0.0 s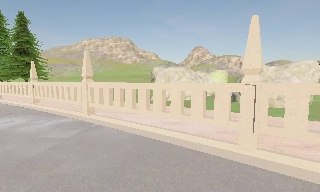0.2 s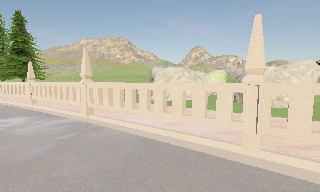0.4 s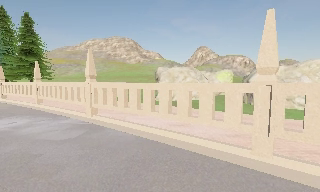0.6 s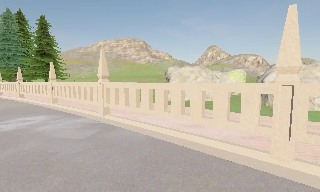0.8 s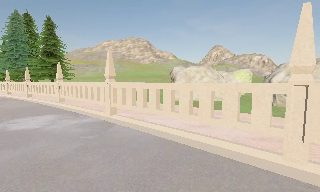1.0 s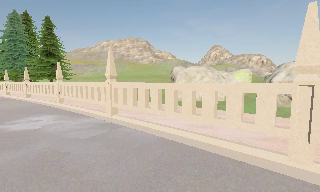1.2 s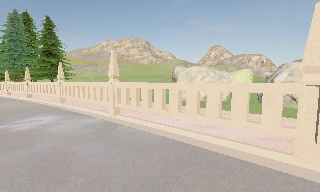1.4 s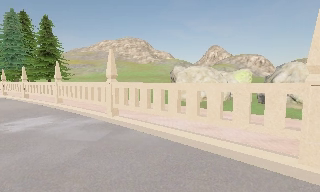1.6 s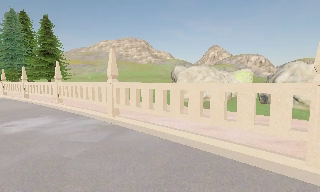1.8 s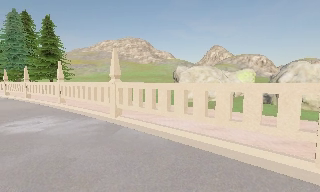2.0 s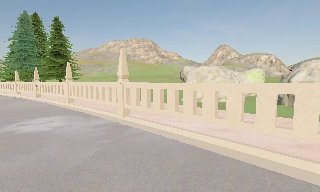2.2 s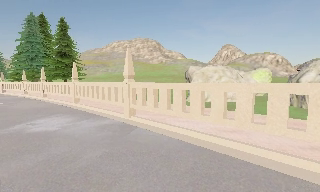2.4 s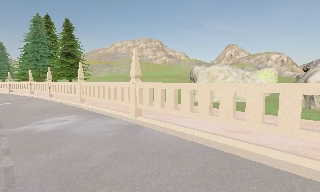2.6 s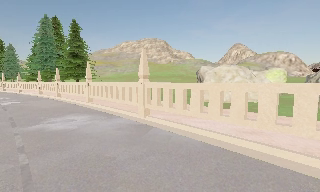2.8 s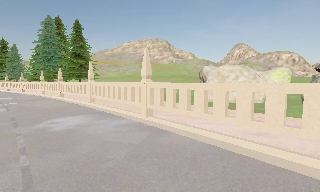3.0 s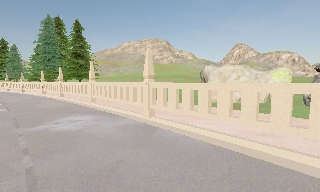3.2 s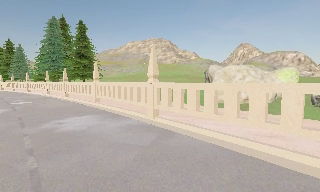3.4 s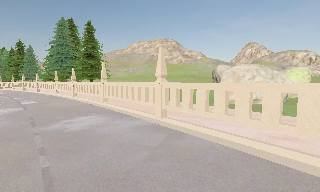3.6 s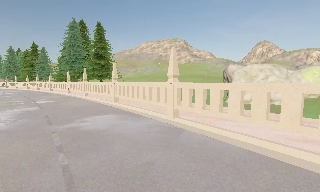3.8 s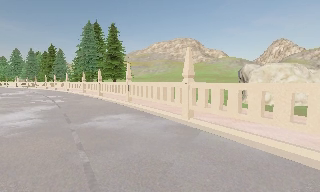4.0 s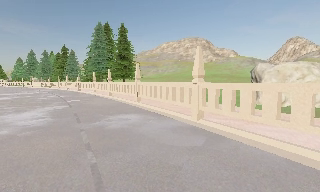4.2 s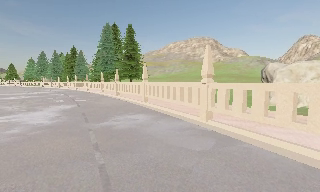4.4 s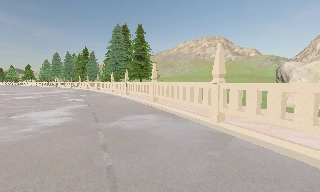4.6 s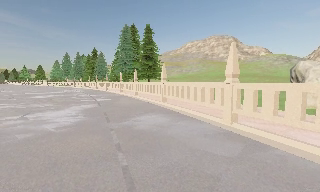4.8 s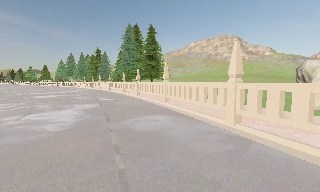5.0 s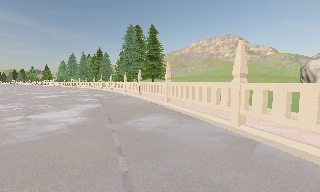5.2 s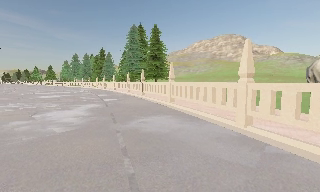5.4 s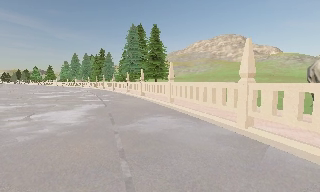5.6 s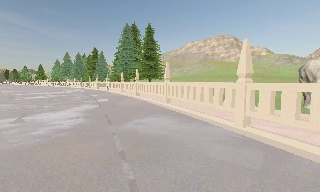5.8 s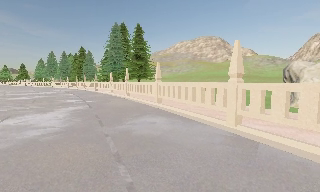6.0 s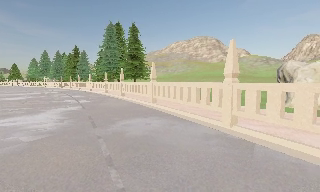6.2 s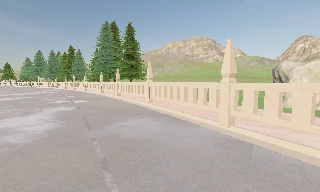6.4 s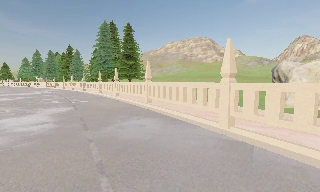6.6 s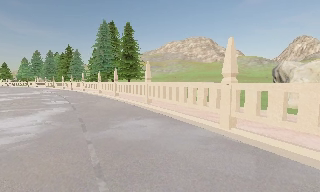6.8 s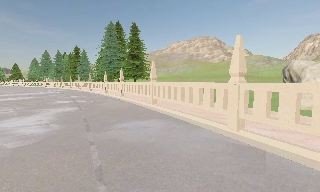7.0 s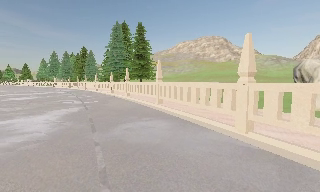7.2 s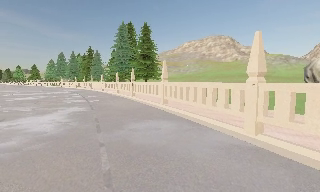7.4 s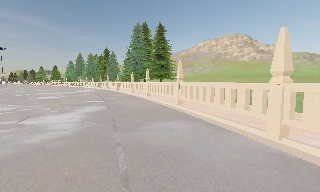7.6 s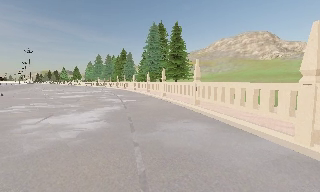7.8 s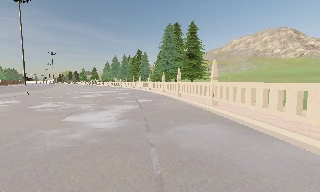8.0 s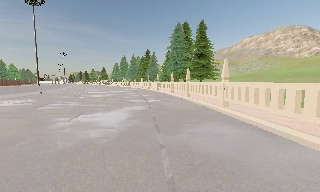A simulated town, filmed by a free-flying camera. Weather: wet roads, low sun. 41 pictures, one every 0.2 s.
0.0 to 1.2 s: The camera travels to its left, about 0.5 m, so close, fixed things drift to the right.
1.2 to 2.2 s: The camera shifts only a little, or ends up much as it began.
2.2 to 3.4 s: The camera travels to its left, about 0.5 m, so close, fixed things drift to the right.
3.4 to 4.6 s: The camera pans to its left, which is counterclockwise from overhead, by about 20 degrees.
4.6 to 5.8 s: The camera shifts only a little, or ends up much as it began.
5.8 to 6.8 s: The camera travels forward, about 0.5 m, so what stands in front looms larger.
6.8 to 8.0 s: The camera swings to its left by about 25 degrees, and the scene slides to the right. It travels forward, about 0.5 m, so what stands in front looms larger.
The film runs forward here.
